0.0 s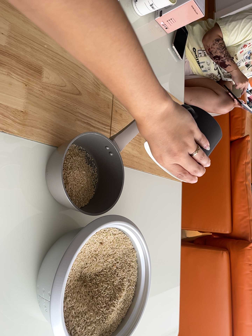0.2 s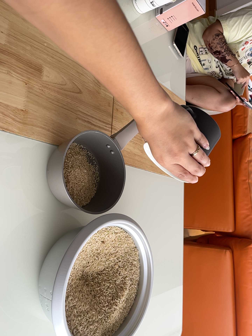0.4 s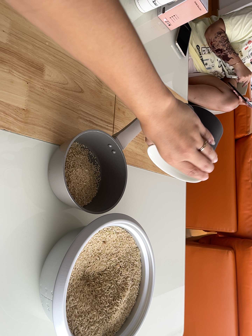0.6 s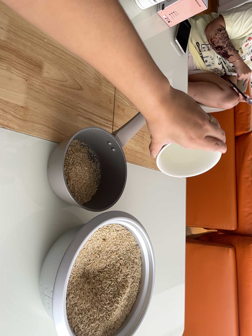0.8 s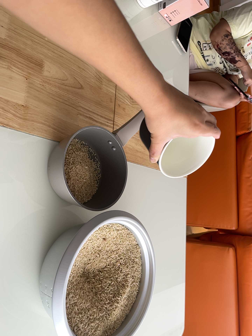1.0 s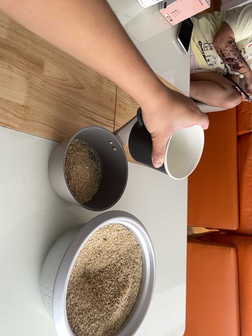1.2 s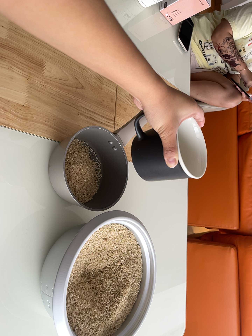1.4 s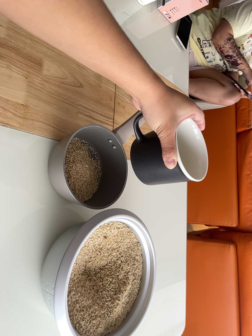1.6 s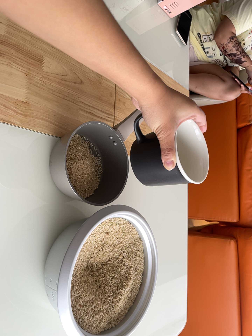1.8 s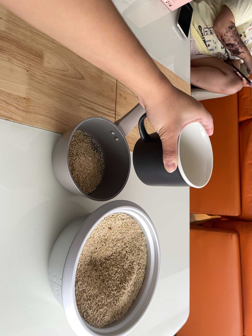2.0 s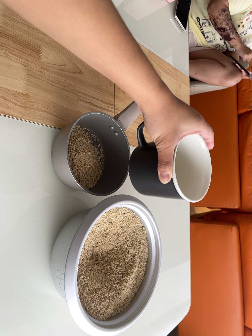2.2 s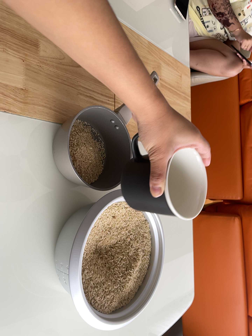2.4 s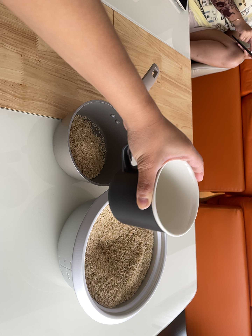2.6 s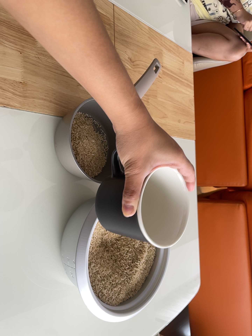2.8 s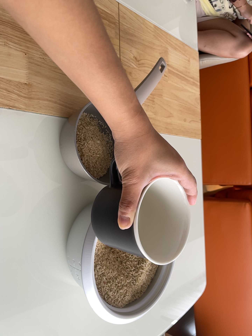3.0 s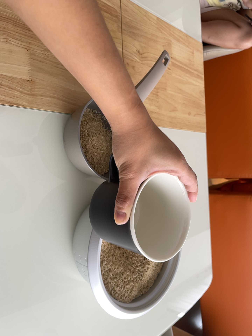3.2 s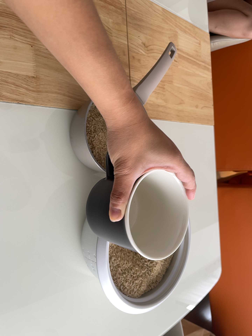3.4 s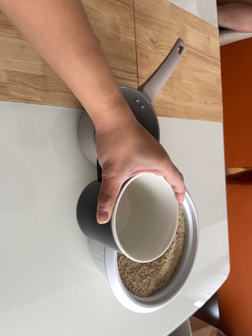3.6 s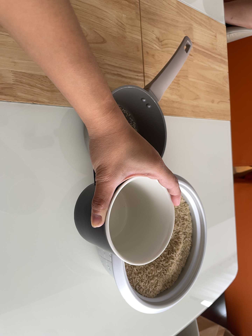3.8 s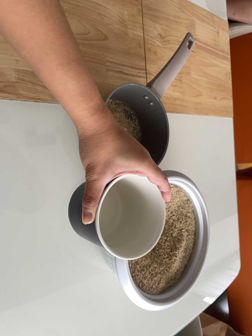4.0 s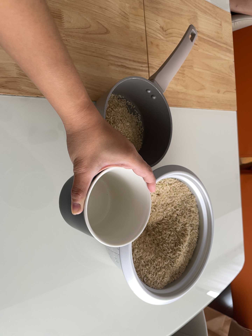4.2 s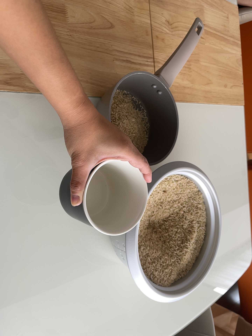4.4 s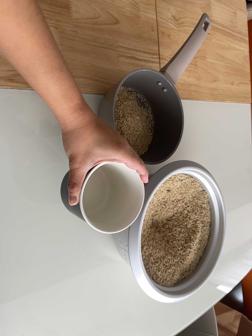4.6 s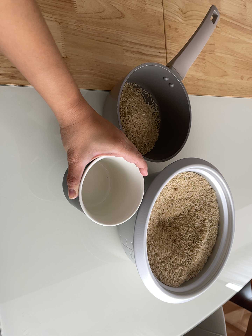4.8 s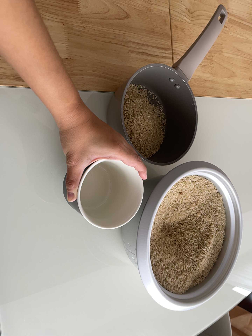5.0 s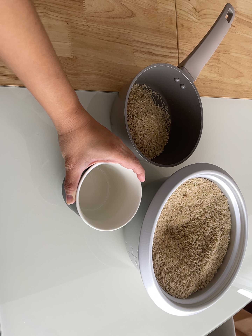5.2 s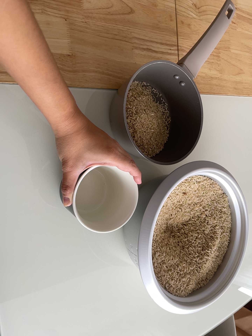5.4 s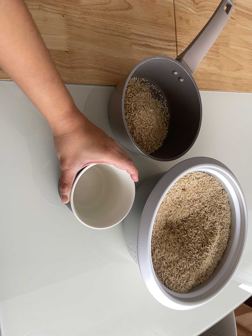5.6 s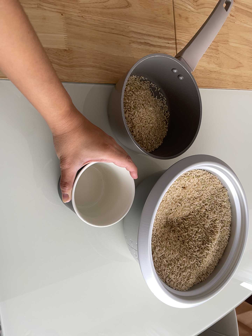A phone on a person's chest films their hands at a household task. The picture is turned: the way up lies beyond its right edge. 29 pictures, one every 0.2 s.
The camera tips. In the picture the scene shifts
upward.
0.0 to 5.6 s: The scene slides to the right, as the camera pans about 15 degrees to its left. It travels forward, about 9 cm, so what stands in front looms larger. Its aim tips toward the bottom of its view by about 20 degrees, and the scene shifts upward. It rolls about its line of sight by about 10 degrees, and the scene rotates counterclockwise.
The film runs forward here.
